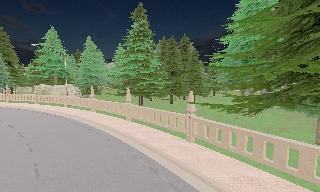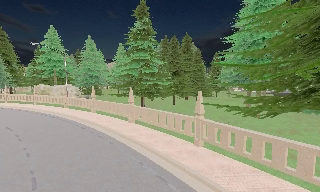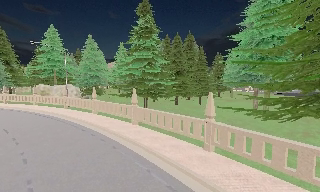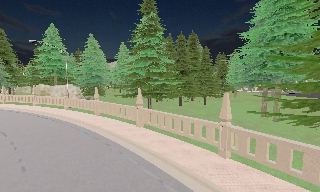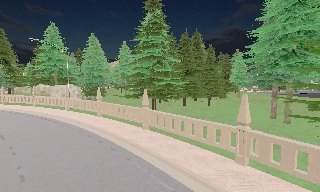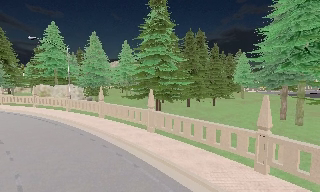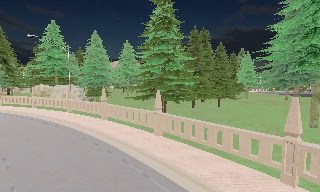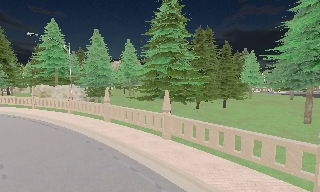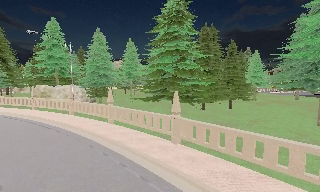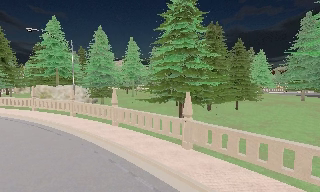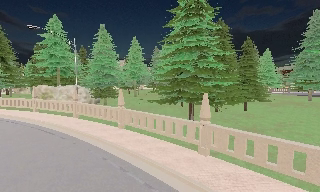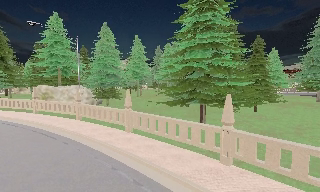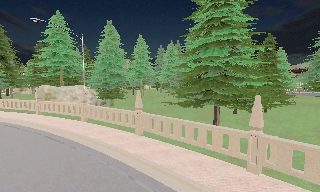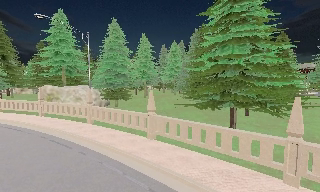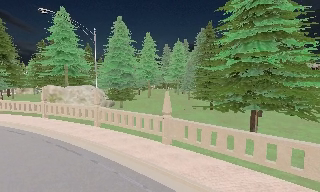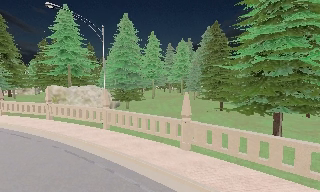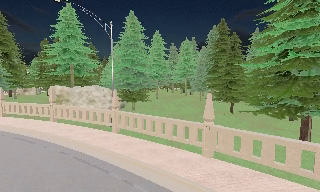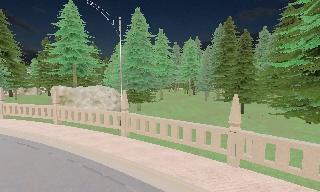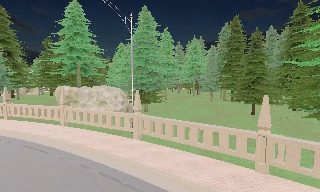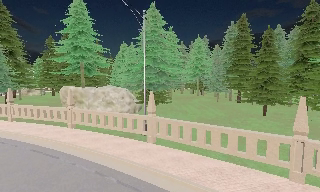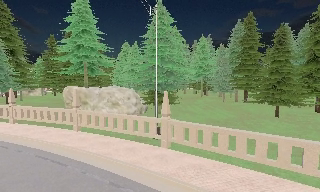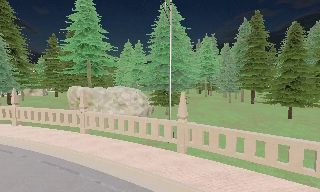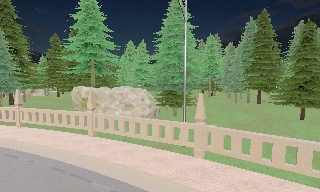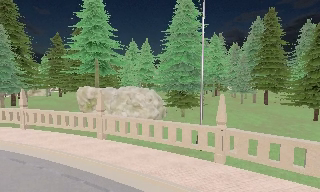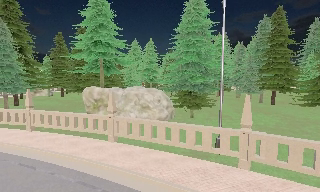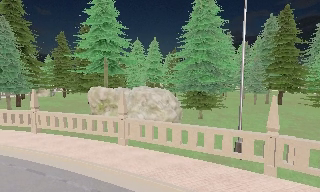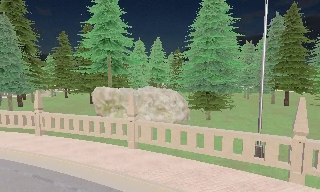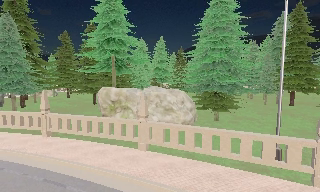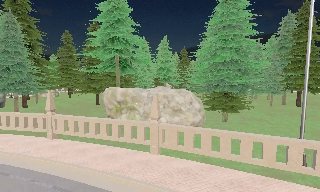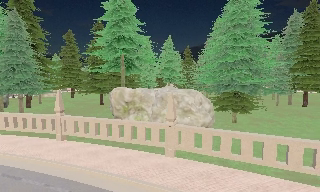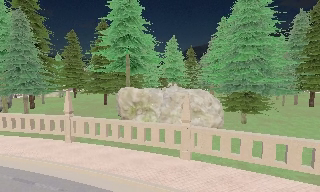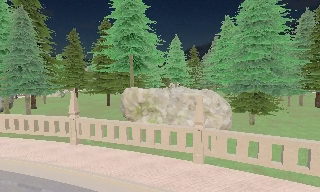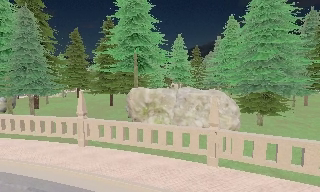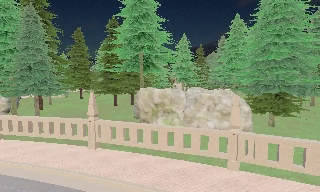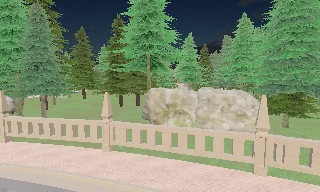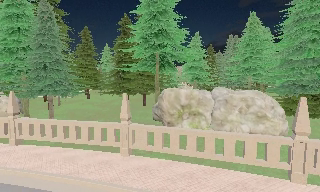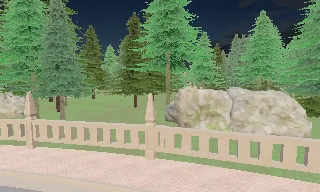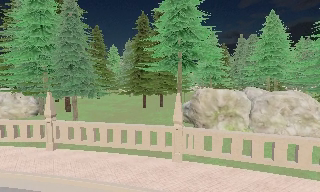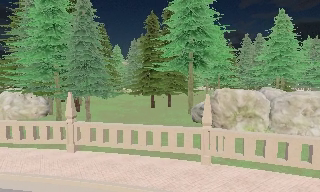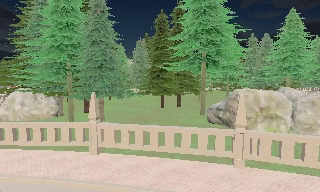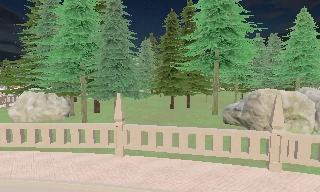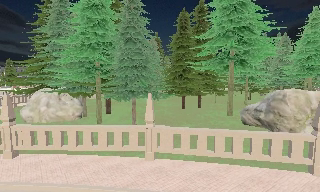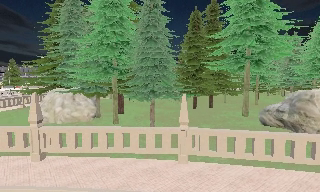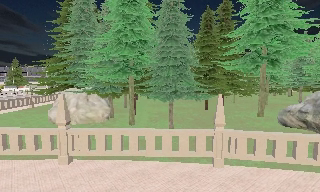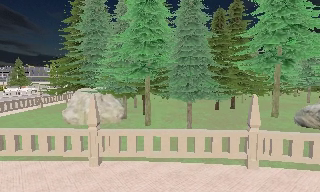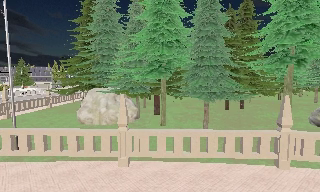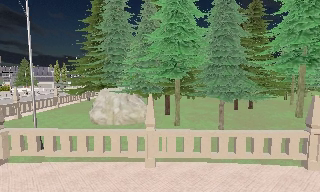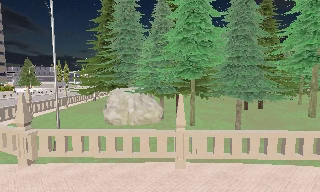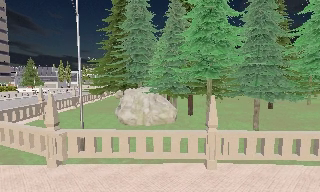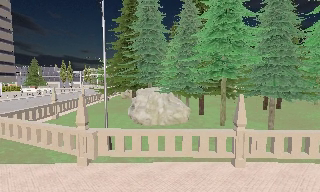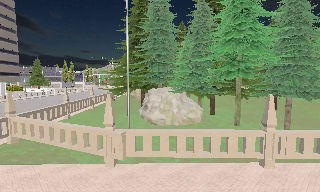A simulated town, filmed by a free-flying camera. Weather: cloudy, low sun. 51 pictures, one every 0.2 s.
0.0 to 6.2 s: The camera travels to its left and forward, about 25 m, so close, fixed things drift to the right.
6.2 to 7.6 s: The camera travels to its left, about 7 m, so close, fixed things drift to the right. It gains speed.
7.6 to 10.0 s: The camera travels to its left, about 14 m, so close, fixed things drift to the right.
The film runs forward here.
